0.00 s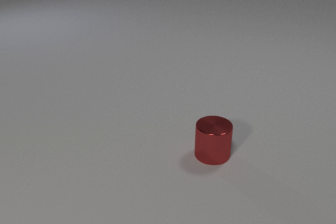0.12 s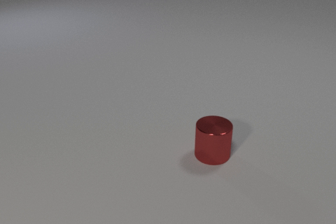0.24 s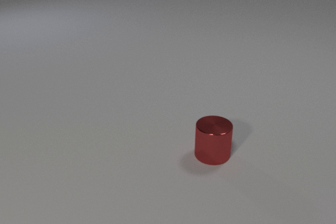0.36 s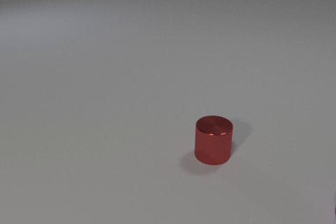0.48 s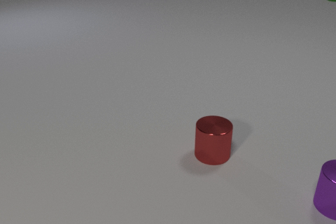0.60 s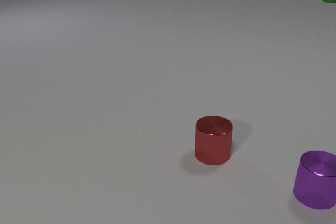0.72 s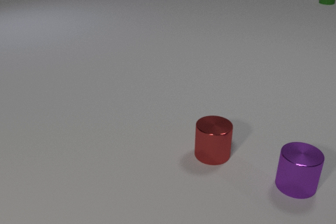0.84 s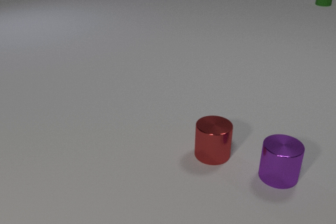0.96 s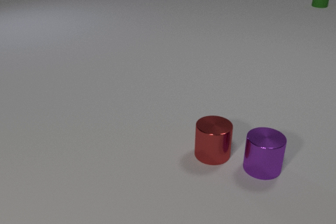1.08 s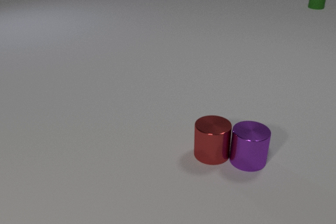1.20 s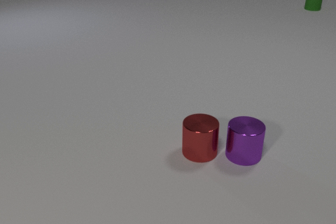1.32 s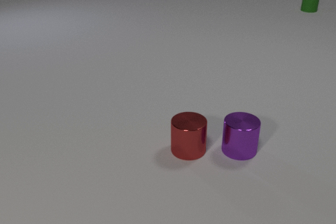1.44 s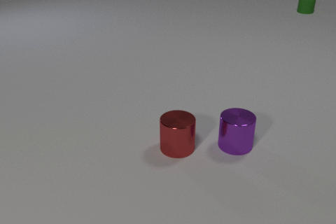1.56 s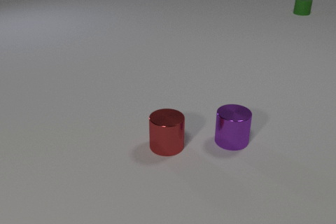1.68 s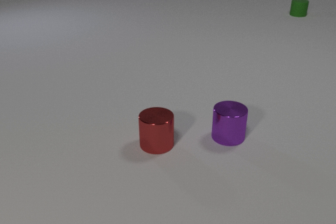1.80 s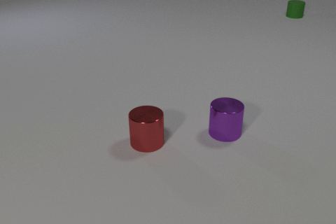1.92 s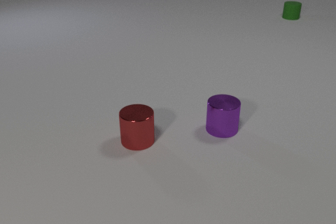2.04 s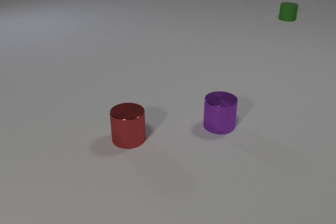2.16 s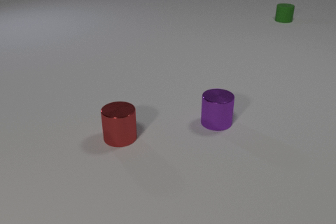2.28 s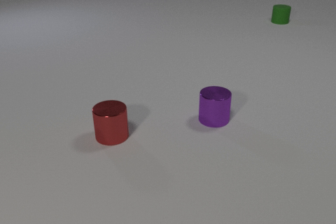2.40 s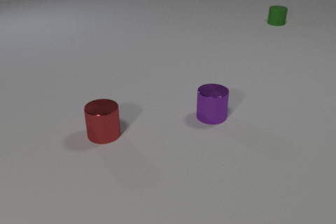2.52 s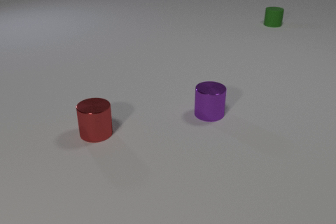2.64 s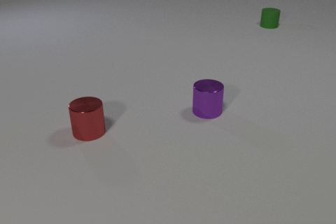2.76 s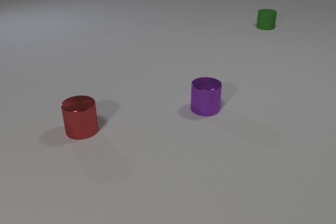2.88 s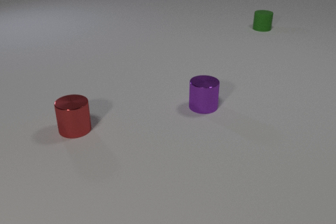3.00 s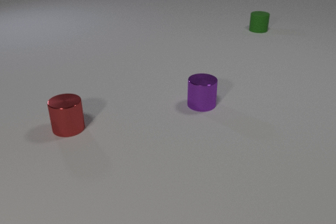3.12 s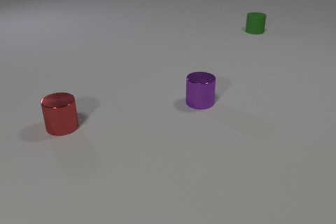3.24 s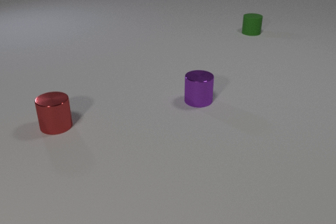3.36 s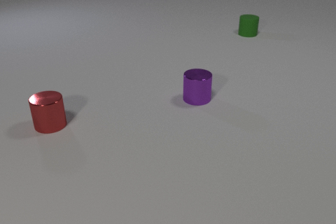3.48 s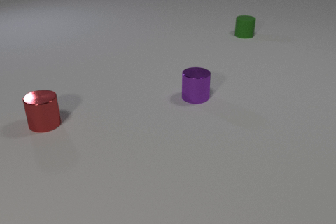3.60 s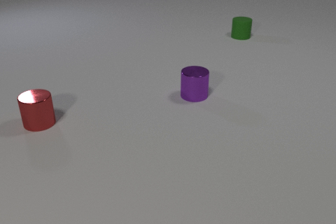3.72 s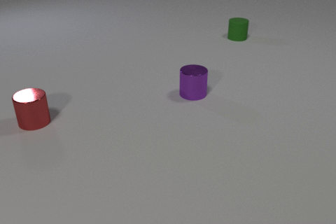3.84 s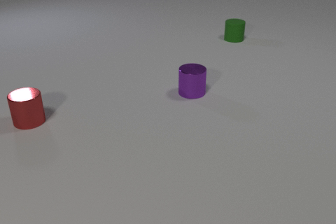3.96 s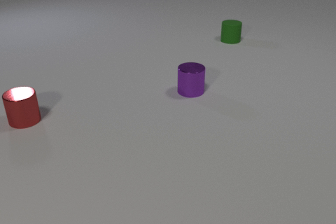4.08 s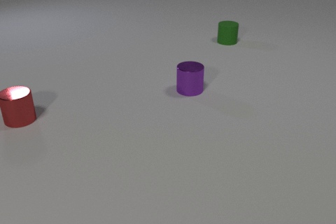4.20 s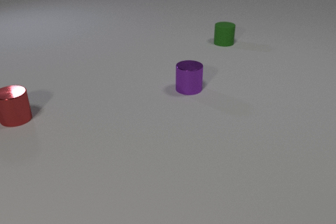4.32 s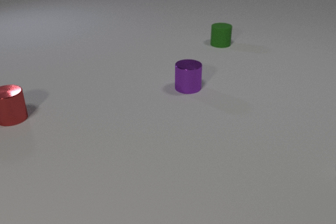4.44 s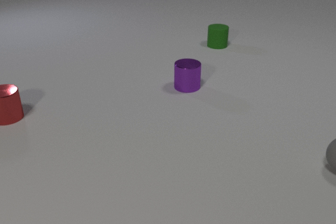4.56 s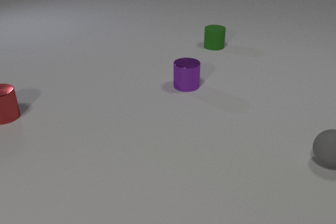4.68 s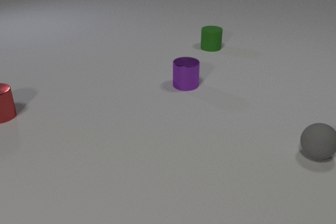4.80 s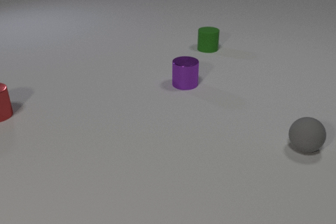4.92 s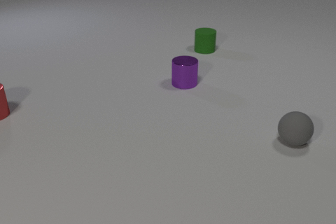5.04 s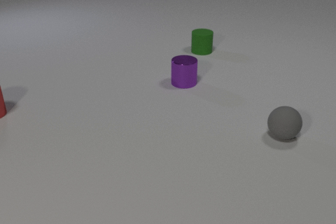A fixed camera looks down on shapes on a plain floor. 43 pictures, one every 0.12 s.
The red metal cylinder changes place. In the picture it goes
to the left.
The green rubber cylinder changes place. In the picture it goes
toward the camera.
0.00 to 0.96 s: The purple metal cylinder comes in at the right edge, slides to the left and away from the camera. The green rubber cylinder comes in at the top edge, slides toward the camera and to the left.
0.96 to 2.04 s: The purple metal cylinder slides away from the camera and to the left. The red metal cylinder slides to the left. The green rubber cylinder slides toward the camera and to the left. The purple metal cylinder and the red metal cylinder collide.
2.04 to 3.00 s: The purple metal cylinder slides away from the camera and to the left. The red metal cylinder slides to the left and away from the camera. The green rubber cylinder slides toward the camera and to the left.
3.00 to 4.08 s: The purple metal cylinder slides away from the camera and to the left. The red metal cylinder slides to the left and away from the camera. The green rubber cylinder slides toward the camera and to the left.
4.08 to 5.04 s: The purple metal cylinder slides away from the camera. The red metal cylinder slides to the left and away from the camera. The gray rubber sphere comes in at the right edge, rolls to the left and away from the camera. The green rubber cylinder slides toward the camera and to the left.
What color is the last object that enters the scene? gray.
How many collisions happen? 1.
What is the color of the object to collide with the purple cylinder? red.
